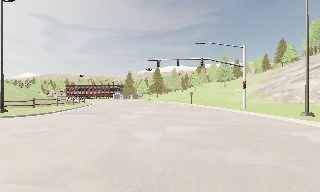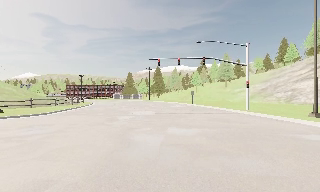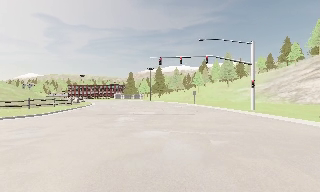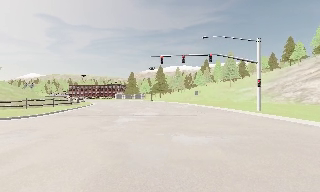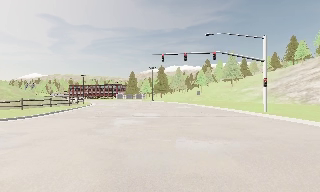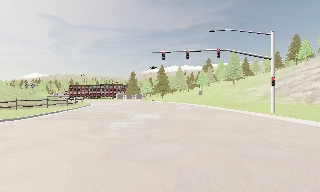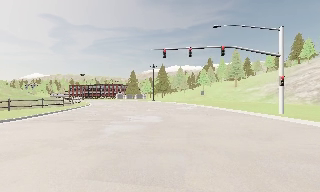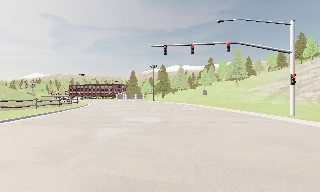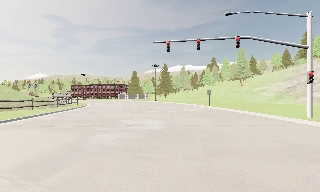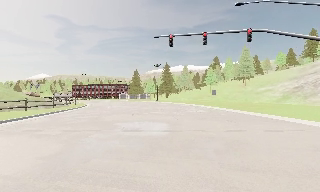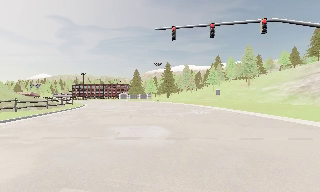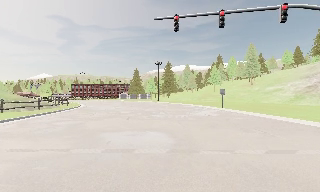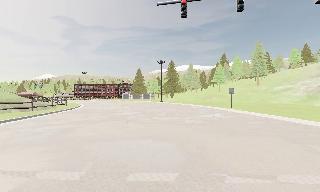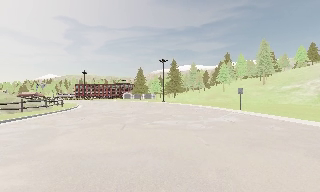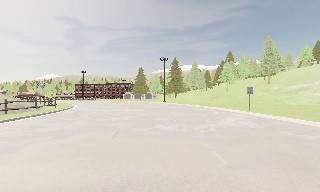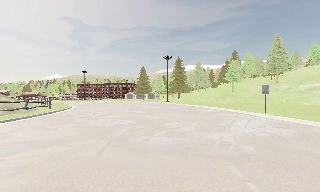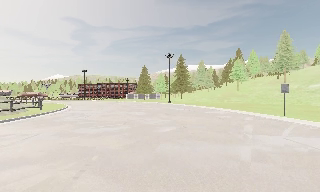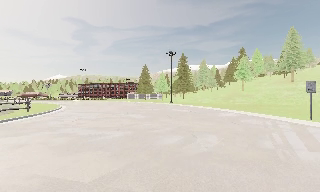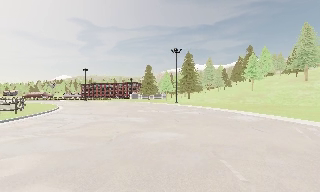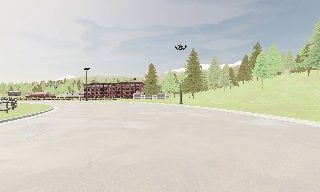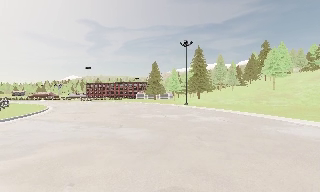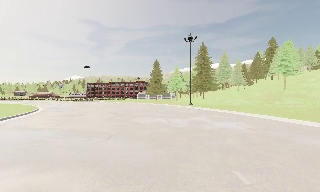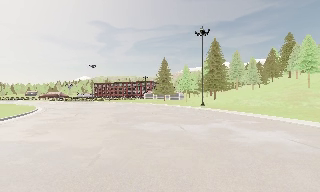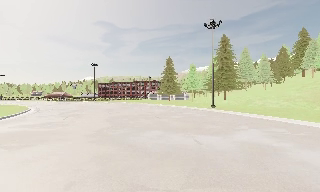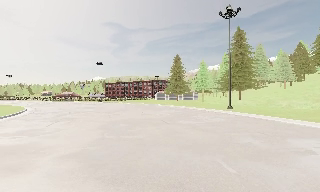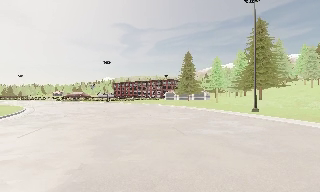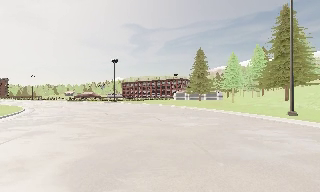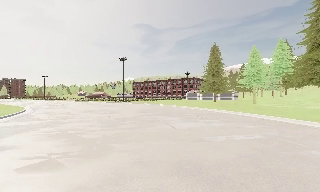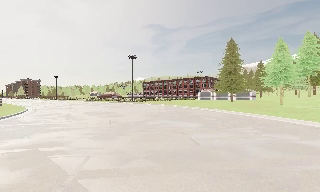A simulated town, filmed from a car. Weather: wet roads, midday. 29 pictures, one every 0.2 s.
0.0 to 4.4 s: The camera swings to its left by about 15 degrees, and the scene slides to the right. It travels forward, about 35 m, so what stands in front looms larger. It gains speed.
4.4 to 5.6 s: The camera pans to its left, which is counterclockwise from overhead, by about 20 degrees. It travels forward, about 16 m, so what stands in front looms larger.
The film runs forward here.
